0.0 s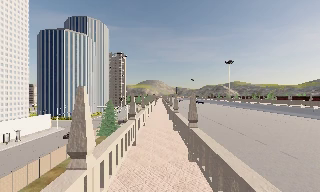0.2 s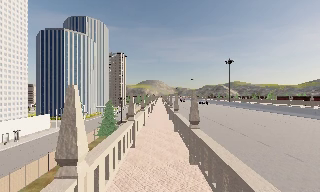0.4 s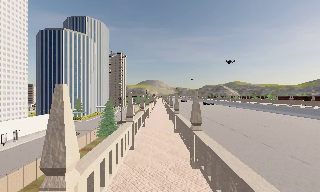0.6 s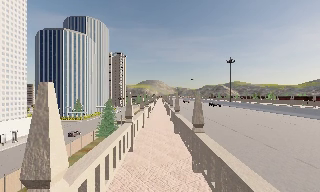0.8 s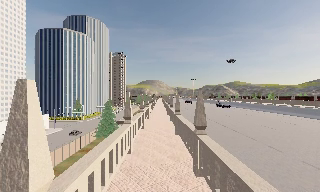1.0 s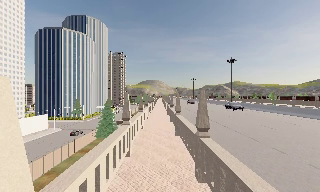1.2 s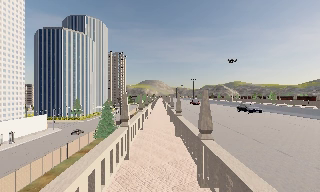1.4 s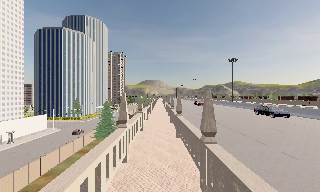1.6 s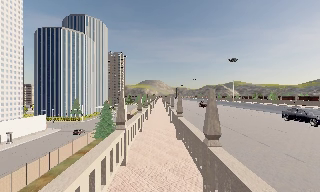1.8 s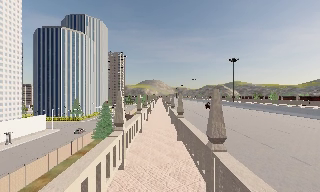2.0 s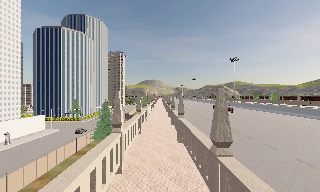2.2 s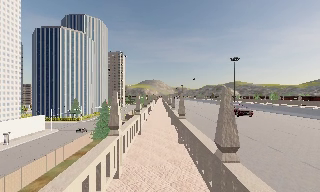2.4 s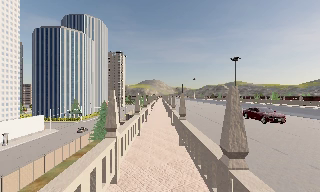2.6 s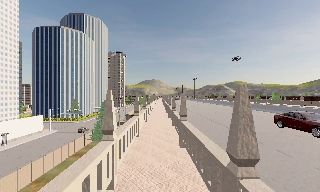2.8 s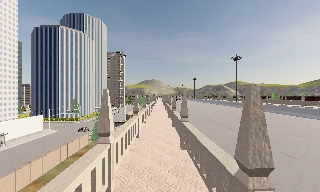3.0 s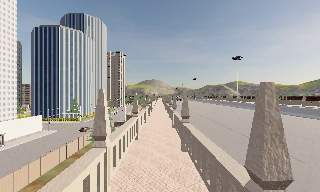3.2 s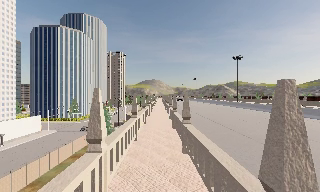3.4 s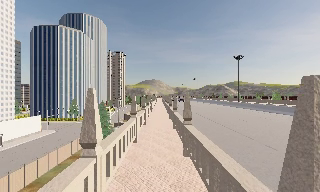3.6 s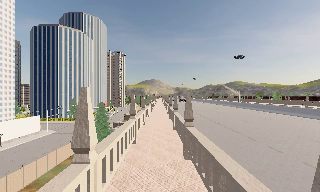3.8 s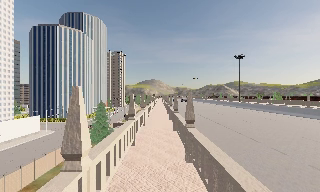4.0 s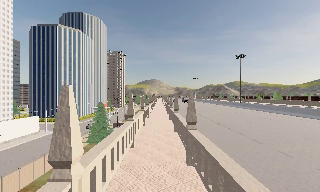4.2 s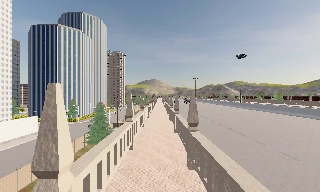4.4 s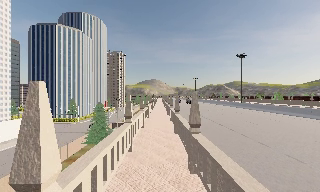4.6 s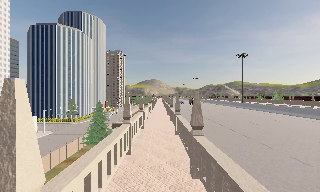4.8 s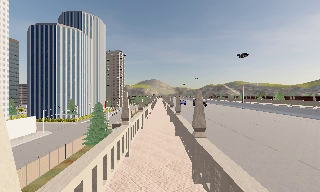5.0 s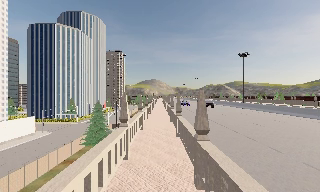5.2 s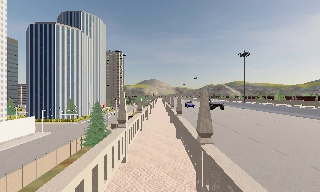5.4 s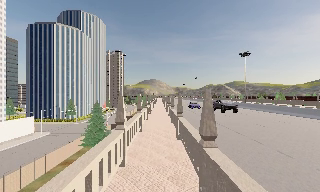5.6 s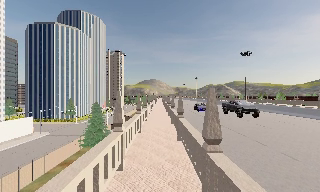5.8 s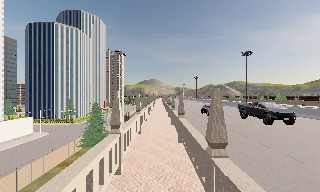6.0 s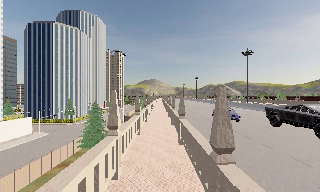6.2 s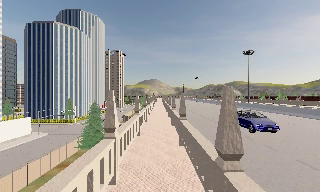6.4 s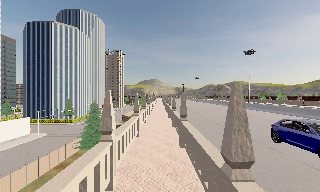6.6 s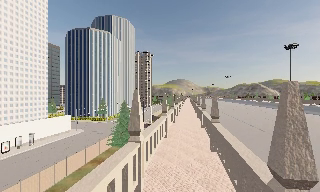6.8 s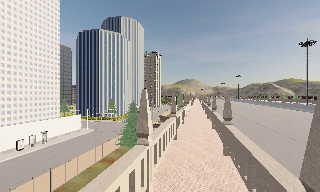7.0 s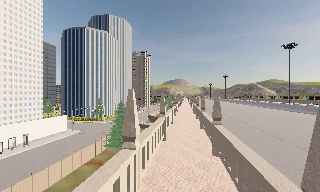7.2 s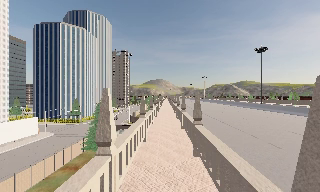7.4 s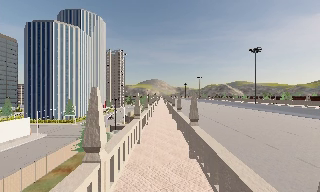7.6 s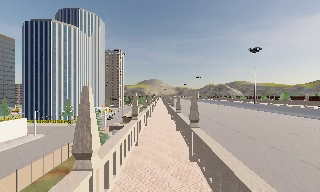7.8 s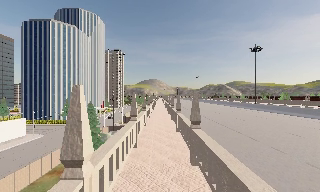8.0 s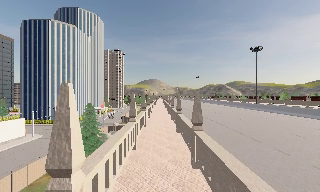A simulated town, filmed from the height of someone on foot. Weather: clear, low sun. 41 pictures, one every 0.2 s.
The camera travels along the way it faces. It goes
forward.
0.0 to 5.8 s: The camera travels forward, about 9 m, so what stands in front looms larger.
5.8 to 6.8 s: The scene slides to the right, as the camera pans about 15 degrees to its left. It travels forward, about 1.5 m, so what stands in front looms larger.
6.8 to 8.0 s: The scene slides to the left, as the camera pans about 15 degrees to its right. It travels forward, about 1.5 m, so what stands in front looms larger.
The film runs forward here.
